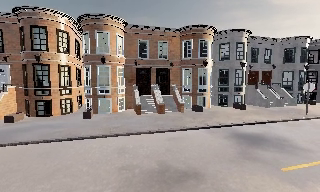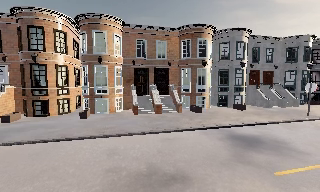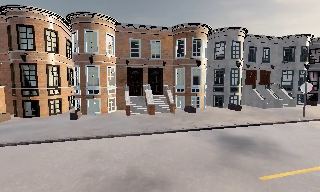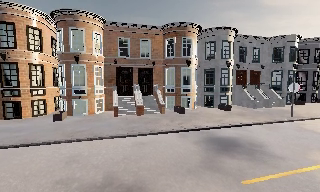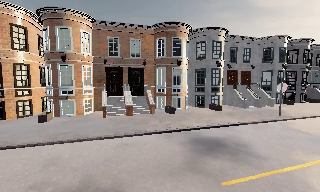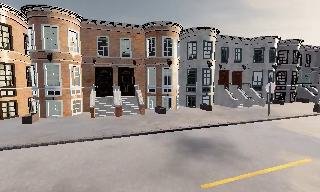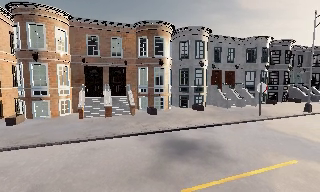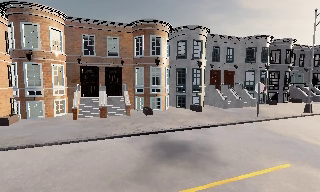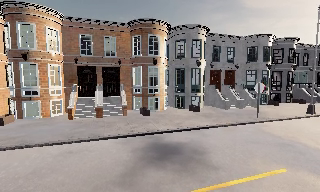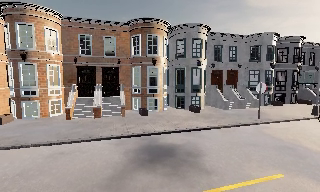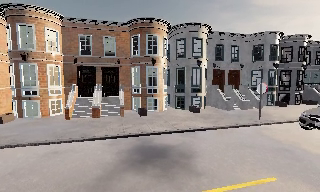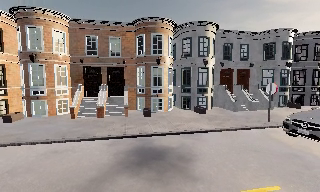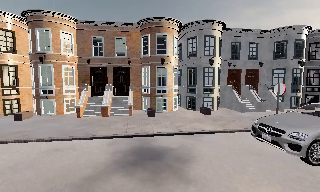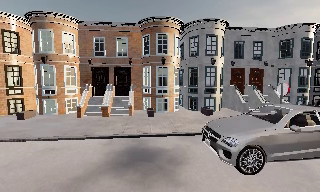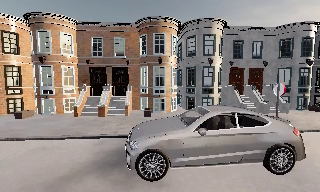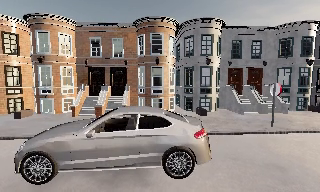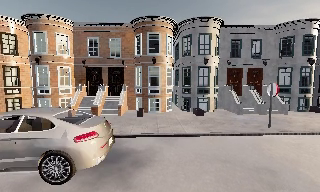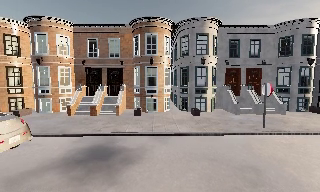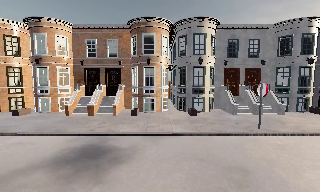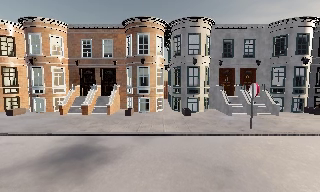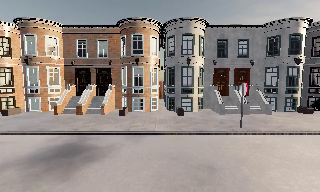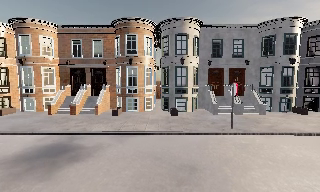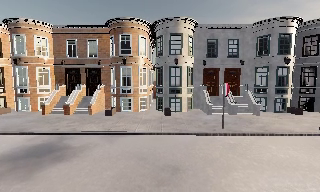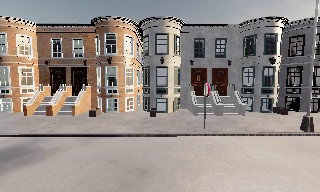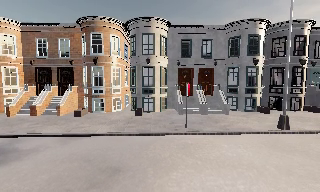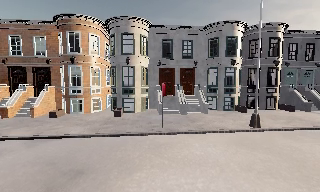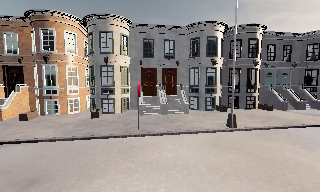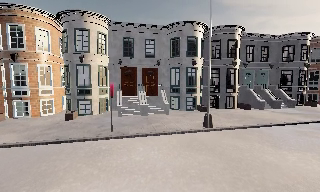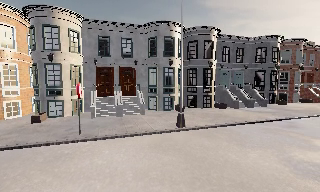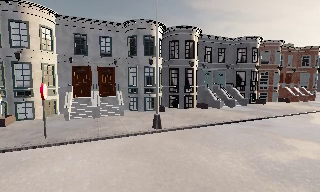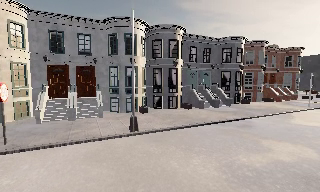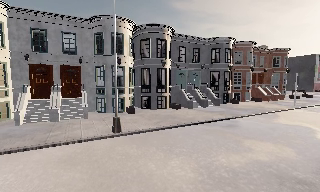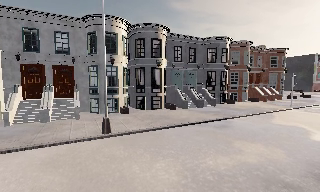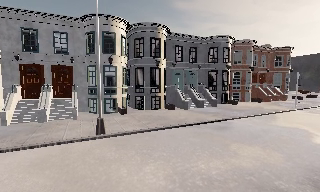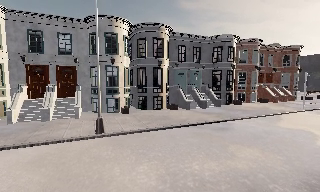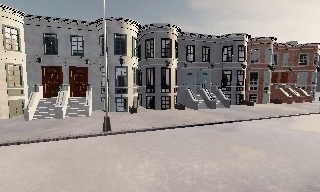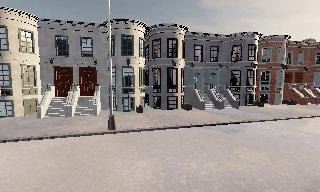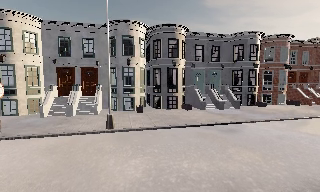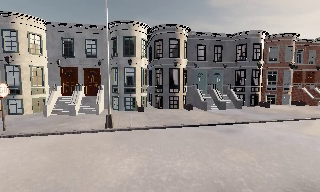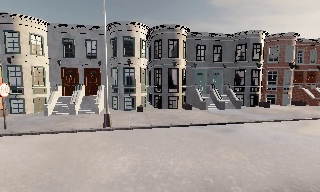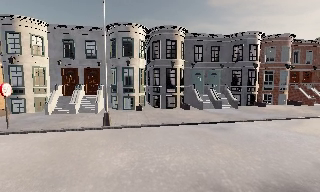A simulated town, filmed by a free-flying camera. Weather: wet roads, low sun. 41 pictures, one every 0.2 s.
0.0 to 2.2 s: The camera travels to its right, about 5 m, so close, fixed things drift to the left.
2.2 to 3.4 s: The camera pans to its left, which is counterclockwise from overhead, by about 10 degrees. It travels to its right, about 2.5 m.
3.4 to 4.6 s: The camera travels to its right, about 3 m, so close, fixed things drift to the left.
4.6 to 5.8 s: The camera swings to its right by about 20 degrees, and the scene slides to the left. It travels to its right, about 4 m, so close, fixed things drift to the left.
5.8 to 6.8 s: The camera travels to its right, about 2.5 m, so close, fixed things drift to the left. It loses speed.
6.8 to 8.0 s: The camera pans to its left, which is counterclockwise from overhead, by about 10 degrees. It travels to its right and backward, about 2 m.
The film runs forward here.
